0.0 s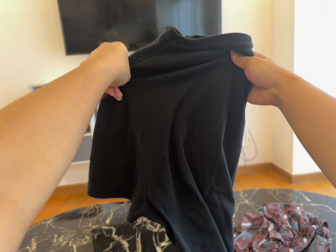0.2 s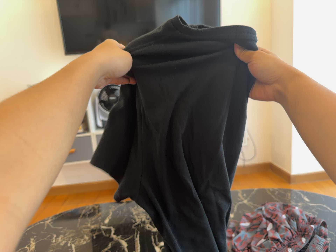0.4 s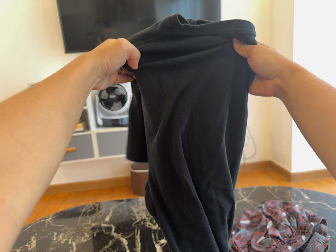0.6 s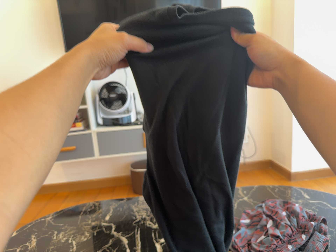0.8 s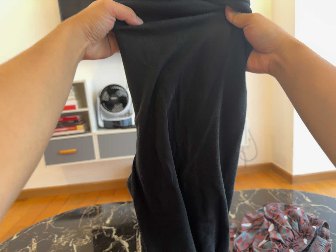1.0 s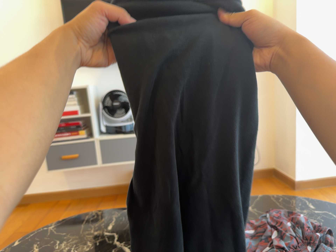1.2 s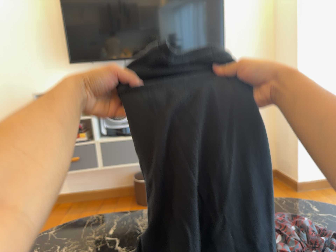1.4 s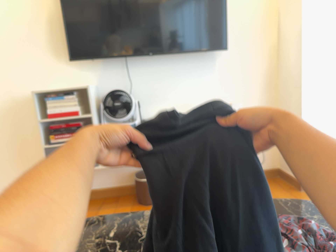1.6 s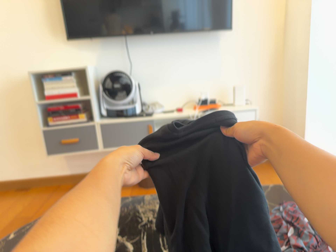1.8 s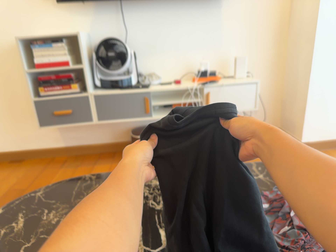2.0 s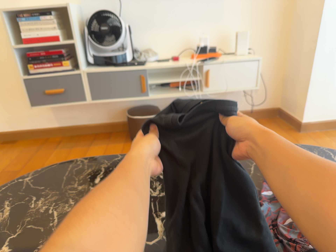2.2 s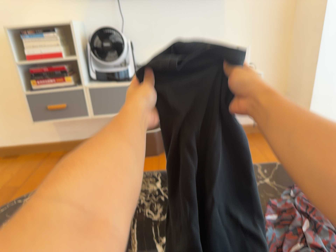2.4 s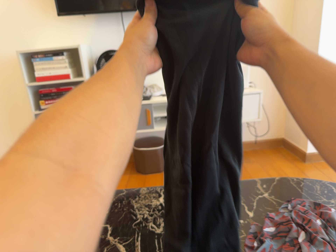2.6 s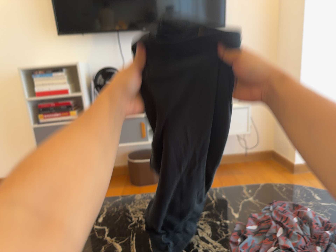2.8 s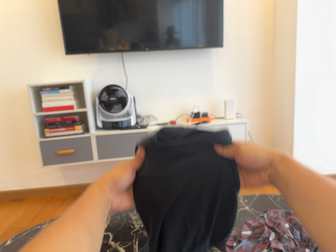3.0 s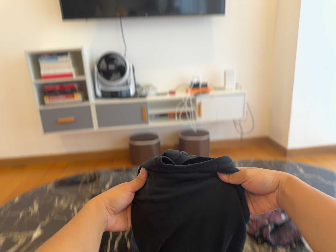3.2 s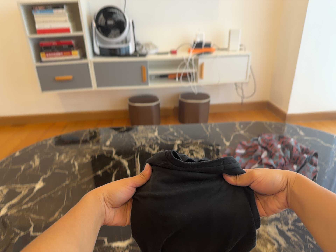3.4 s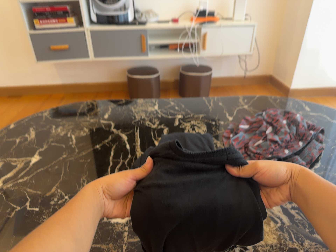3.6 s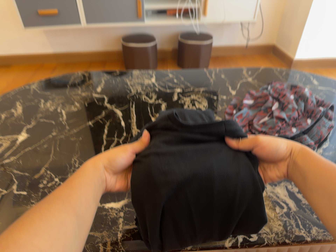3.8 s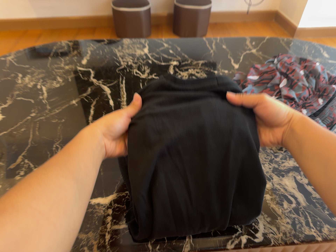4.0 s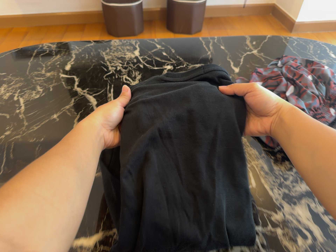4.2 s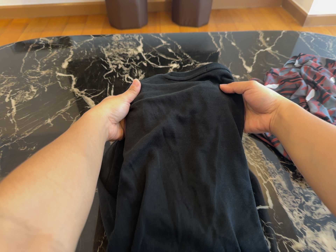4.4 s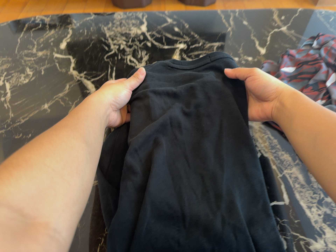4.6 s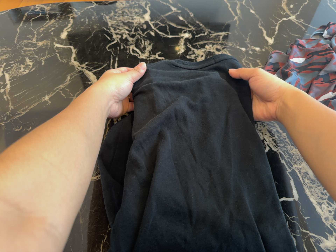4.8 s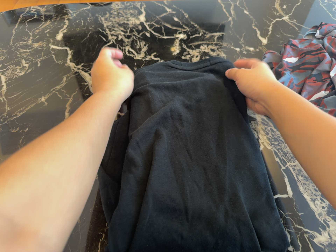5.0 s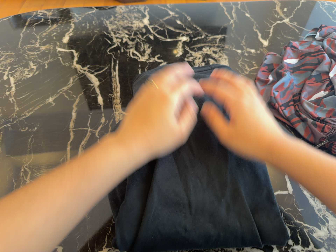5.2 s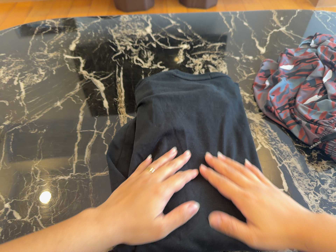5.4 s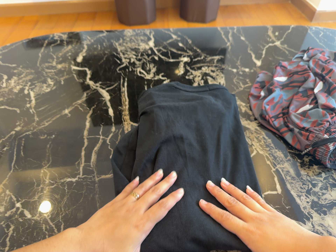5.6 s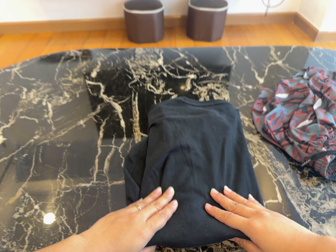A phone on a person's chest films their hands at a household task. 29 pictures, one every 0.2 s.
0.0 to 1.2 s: The camera shifts only a little, or ends up much as it began.
1.2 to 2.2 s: The camera travels forward, about 22 cm, so what stands in front looms larger. Its aim tips toward the bottom of its view by about 15 degrees, and the scene shifts upward.
2.2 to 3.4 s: The camera travels backward and toward the bottom of its view, about 18 cm, so what stands in front gets smaller. Its aim tips toward the bottom of its view by about 10 degrees, and the scene shifts upward.
3.4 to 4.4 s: The camera travels forward and toward the top of its view, about 30 cm, so what stands in front looms larger. Its aim tips toward the bottom of its view by about 20 degrees.
4.4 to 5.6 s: The camera travels backward, about 10 cm, so what stands in front gets smaller.
The film runs forward here.
